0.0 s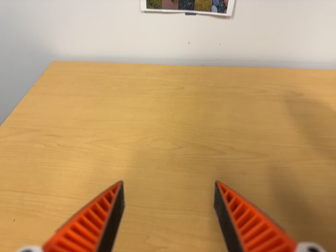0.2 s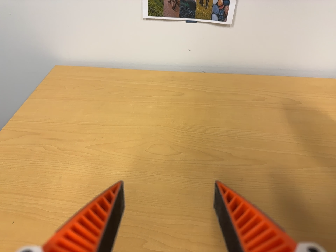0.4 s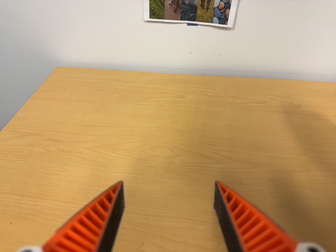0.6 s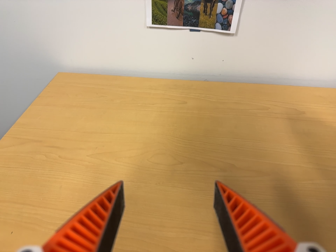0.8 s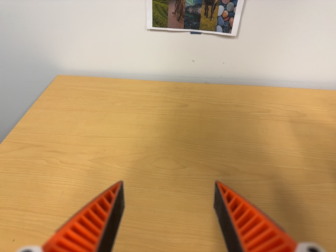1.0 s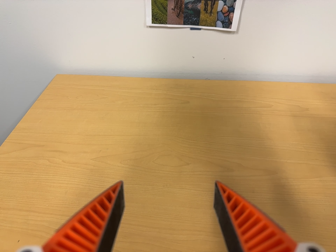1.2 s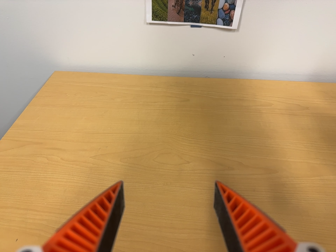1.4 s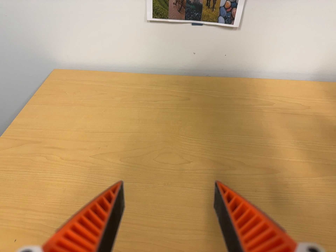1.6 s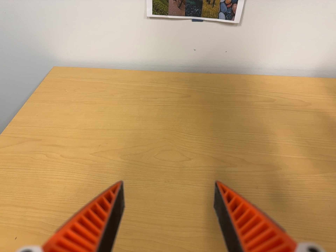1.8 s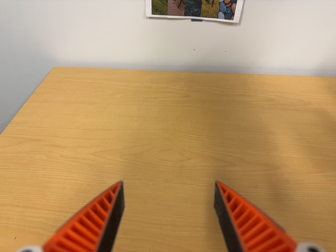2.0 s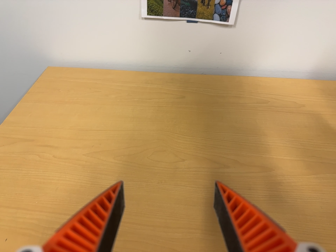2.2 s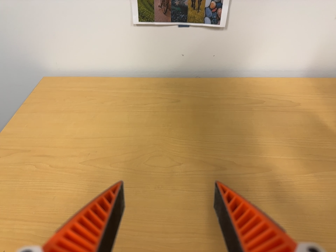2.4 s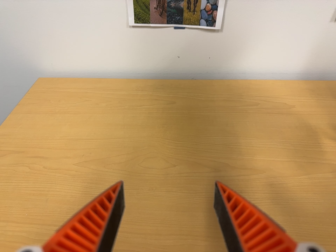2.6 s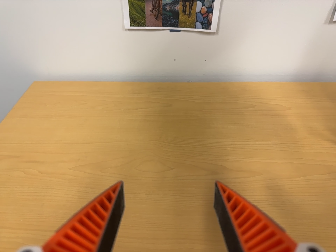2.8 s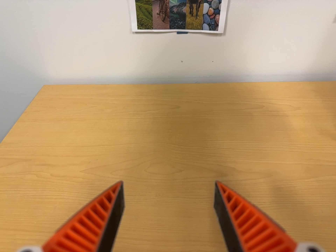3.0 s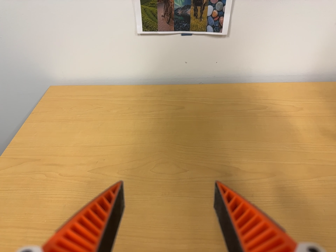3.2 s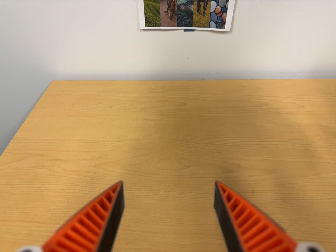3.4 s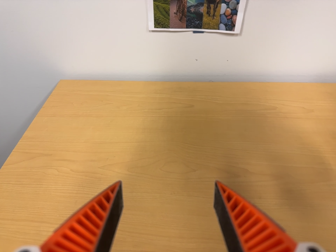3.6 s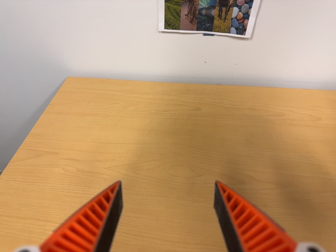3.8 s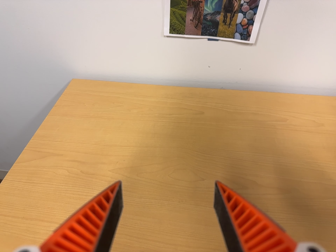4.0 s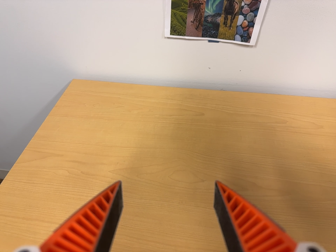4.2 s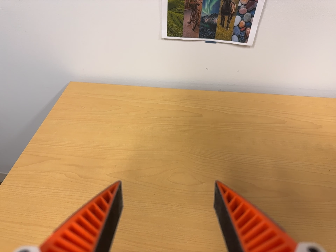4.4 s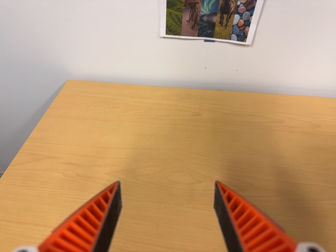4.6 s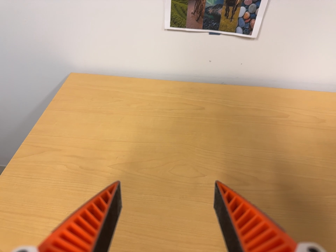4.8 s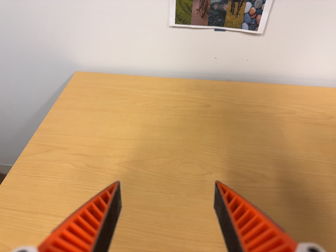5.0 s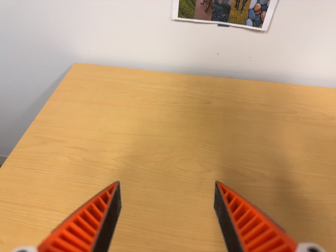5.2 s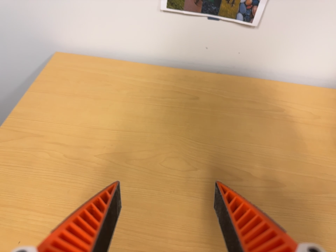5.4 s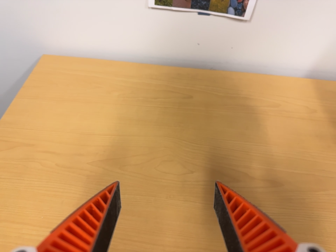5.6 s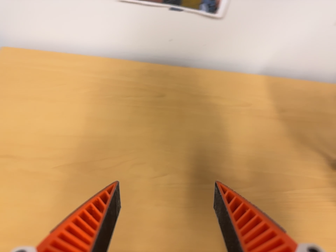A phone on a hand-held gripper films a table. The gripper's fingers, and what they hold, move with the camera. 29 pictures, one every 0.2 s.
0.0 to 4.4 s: The camera travels toward the top of its view, about 8 cm, so close, fixed things drift downward.
4.4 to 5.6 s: The scene slides to the left, as the camera pans about 10 degrees to its right. It travels forward and toward the top of its view, about 8 cm, so what stands in front looms larger. Its aim tips toward the bottom of its view by about 10 degrees.
The film runs backward here.
